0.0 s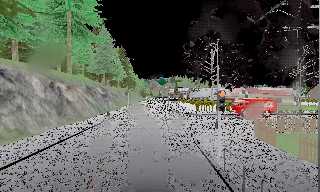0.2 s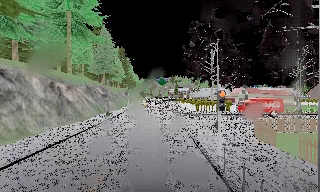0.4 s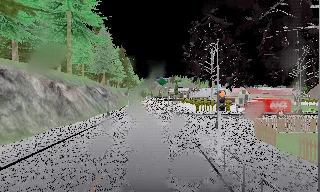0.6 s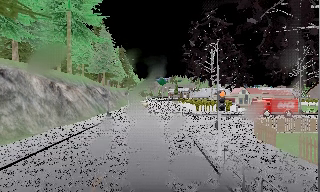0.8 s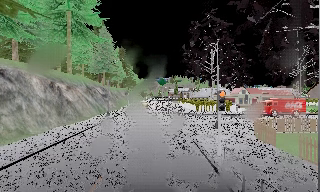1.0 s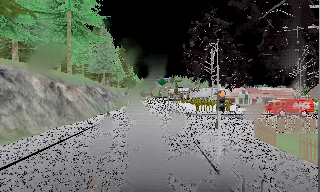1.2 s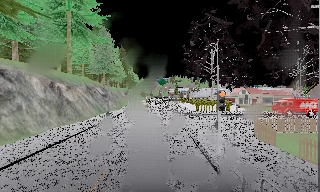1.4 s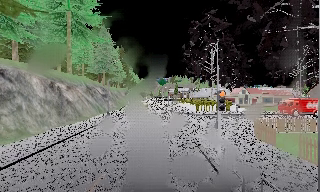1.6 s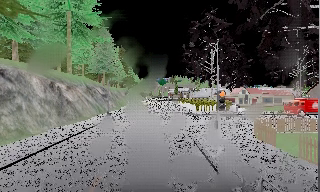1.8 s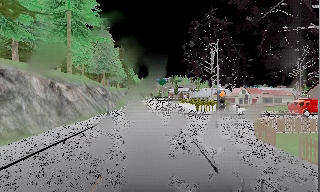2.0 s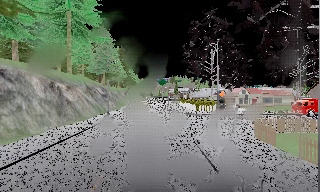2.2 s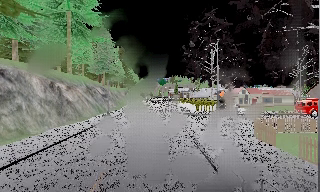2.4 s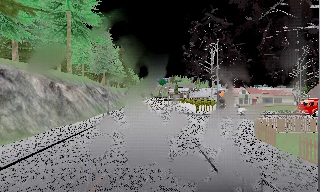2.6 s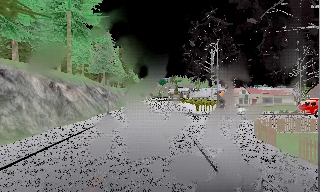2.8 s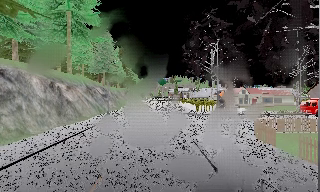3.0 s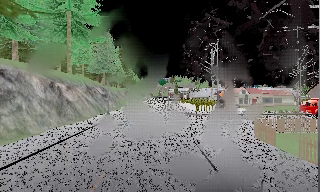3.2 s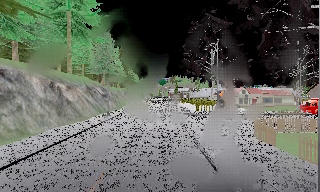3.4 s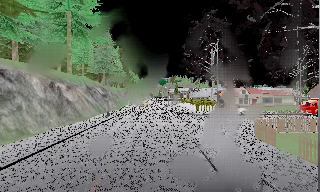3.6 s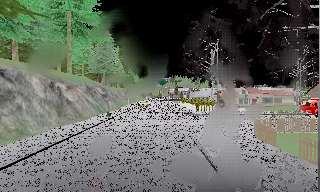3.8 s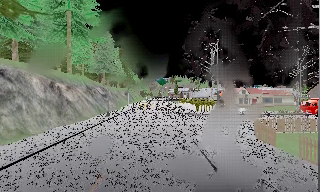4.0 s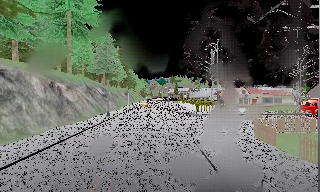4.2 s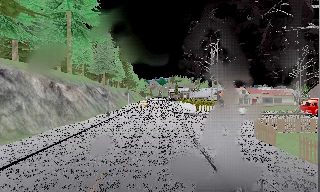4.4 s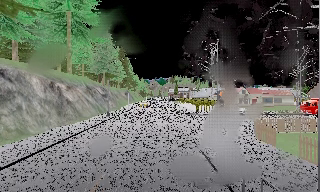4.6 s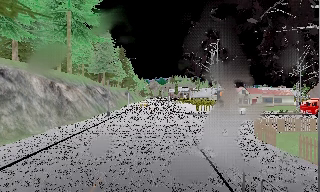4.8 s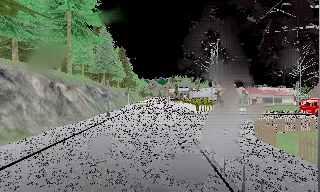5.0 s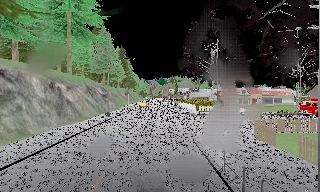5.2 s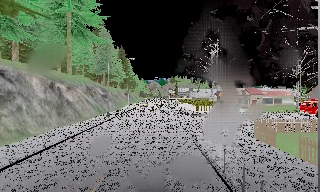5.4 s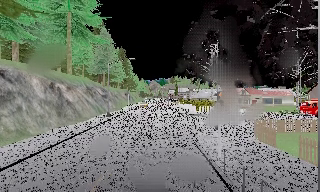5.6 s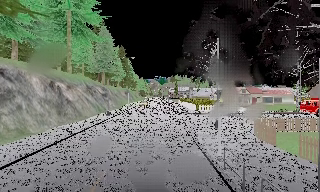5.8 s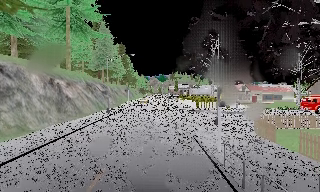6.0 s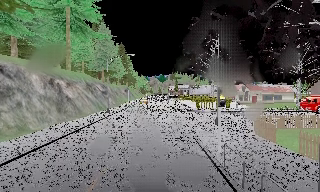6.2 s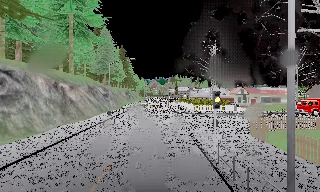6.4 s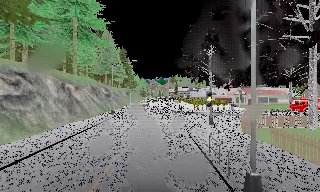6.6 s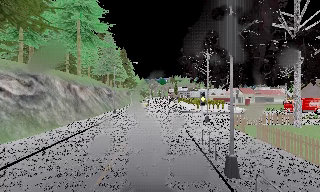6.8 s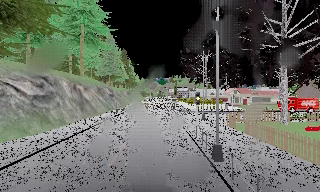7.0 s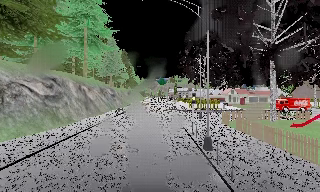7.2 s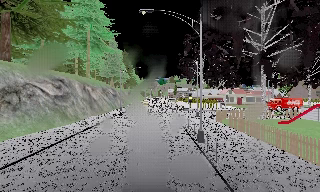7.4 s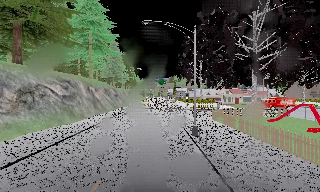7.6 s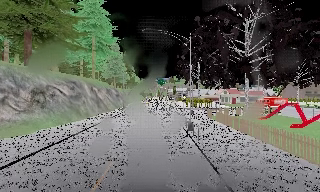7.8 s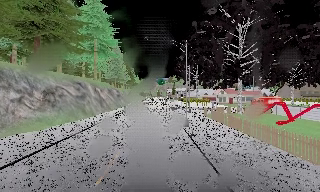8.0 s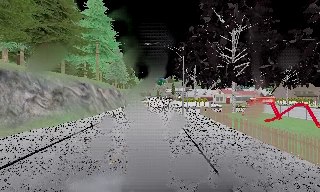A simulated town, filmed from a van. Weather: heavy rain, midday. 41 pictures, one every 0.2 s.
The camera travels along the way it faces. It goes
backward.
0.0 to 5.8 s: The camera keeps its place and its aim.
5.8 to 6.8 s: The camera travels backward, about 4.5 m, so what stands in front gets smaller. It gains speed.
6.8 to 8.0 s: The camera travels backward, about 9 m, so what stands in front gets smaller.
The film runs backward here.
